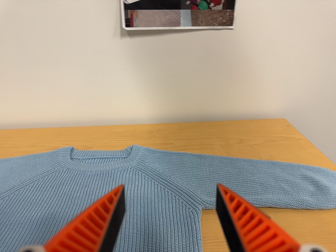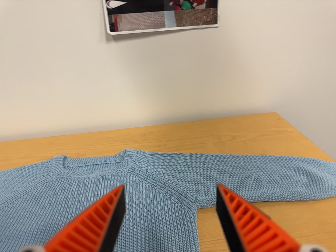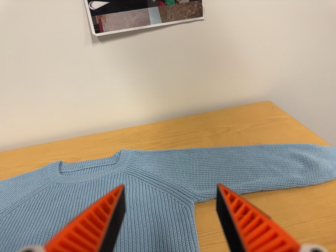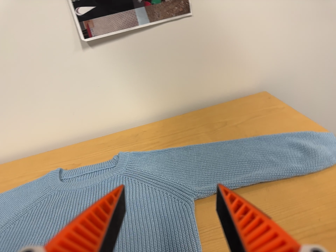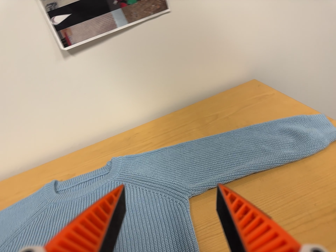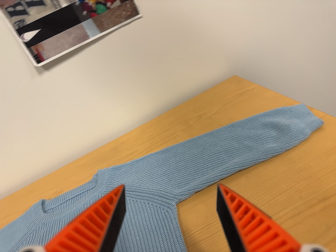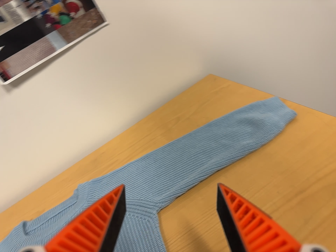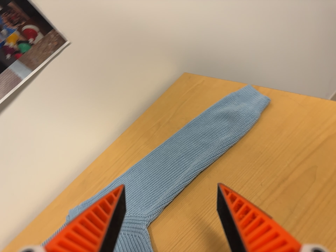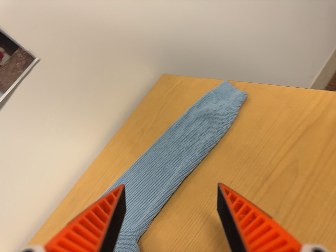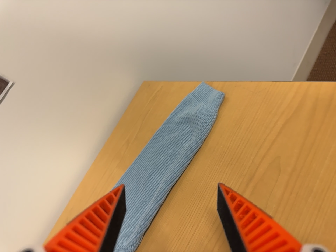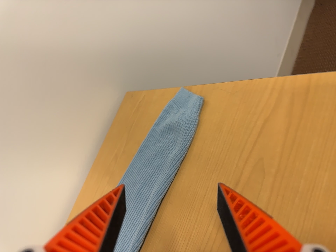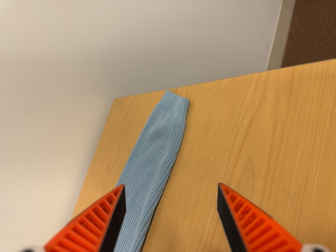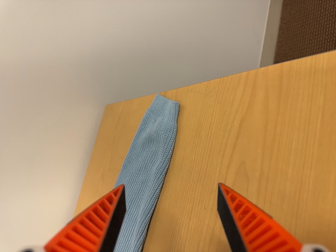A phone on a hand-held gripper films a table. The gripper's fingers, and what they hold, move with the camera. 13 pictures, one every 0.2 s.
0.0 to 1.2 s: The camera travels to its right, about 14 cm, so close, fixed things drift to the left. It rolls about its line of sight by about 30 degrees, and the scene rotates counterclockwise.
1.2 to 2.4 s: The camera travels to its right, forward and toward the top of its view, about 18 cm, so close, fixed things drift to the left. It rolls about its line of sight by about 40 degrees, and the scene rotates counterclockwise.
The film runs backward here.
